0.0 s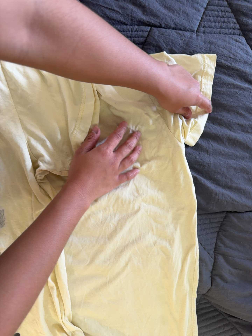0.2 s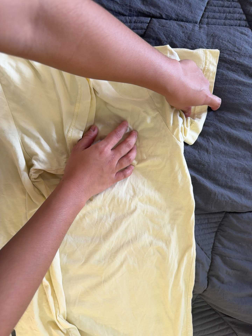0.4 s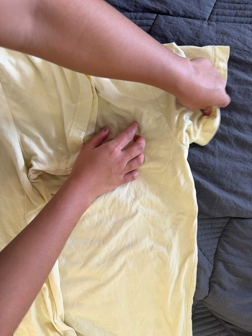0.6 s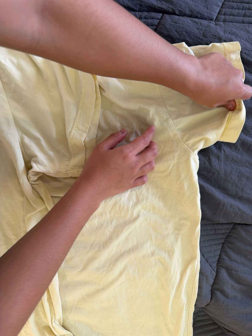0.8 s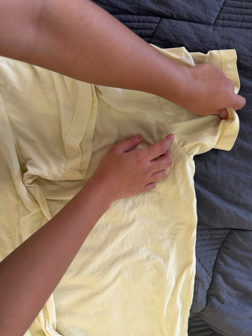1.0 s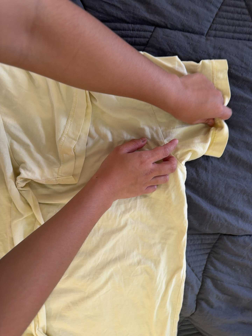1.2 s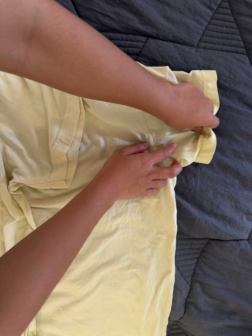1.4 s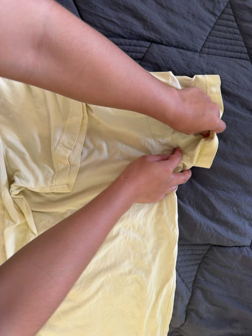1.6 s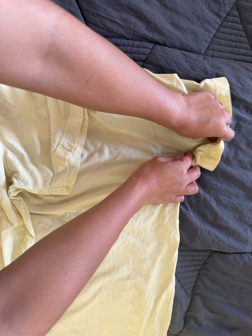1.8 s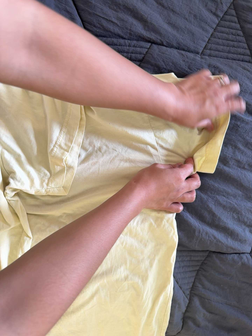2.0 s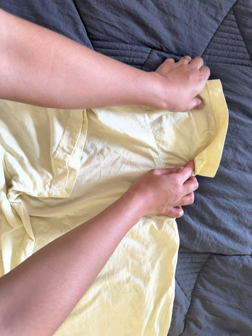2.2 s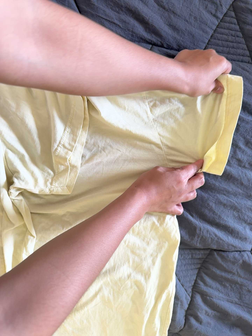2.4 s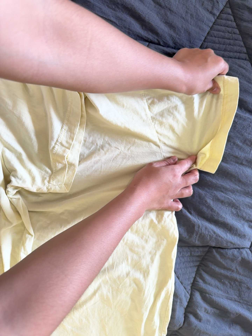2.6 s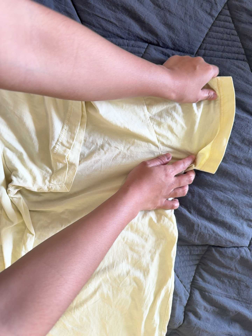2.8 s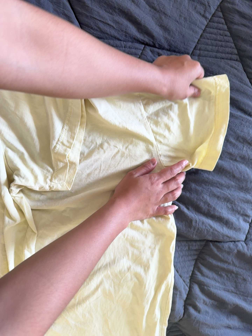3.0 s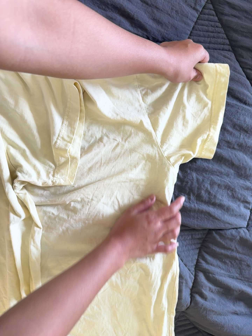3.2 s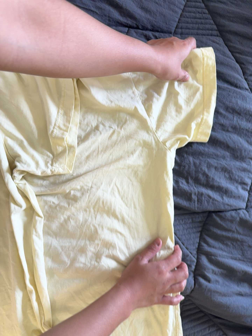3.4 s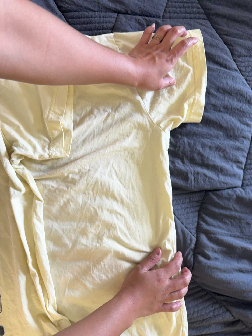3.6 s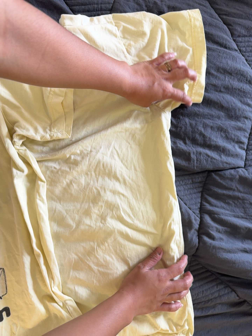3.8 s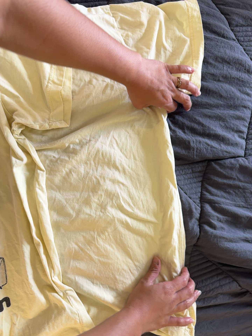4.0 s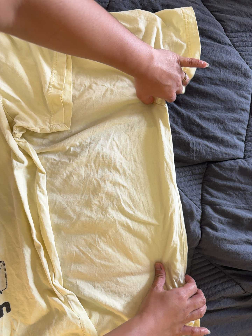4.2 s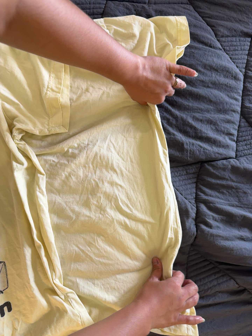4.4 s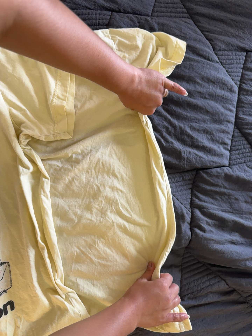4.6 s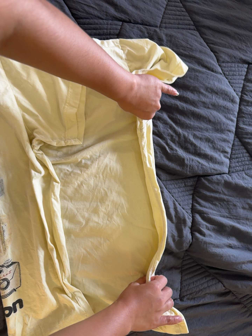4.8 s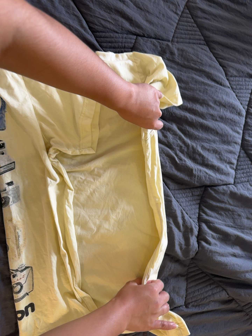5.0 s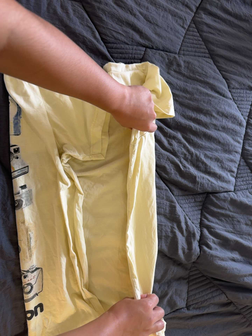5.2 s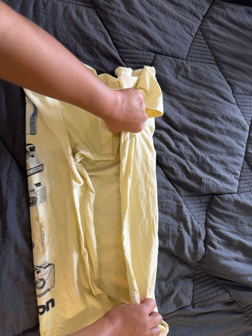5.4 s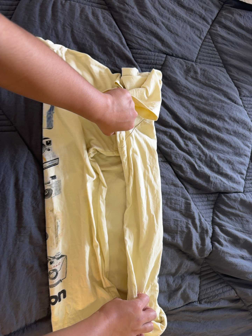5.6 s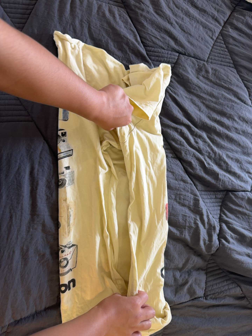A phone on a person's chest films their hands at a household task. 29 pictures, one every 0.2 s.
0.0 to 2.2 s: The camera shifts only a little, or ends up much as it began.
2.2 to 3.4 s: The camera travels toward the bottom of its view, about 10 cm, so close, fixed things drift upward. It rolls about its line of sight by about 10 degrees, and the scene rotates counterclockwise.
3.4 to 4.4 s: The camera travels toward the bottom of its view, about 7 cm.
4.4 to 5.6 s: The camera travels to its left and backward, about 18 cm, so close, fixed things drift to the right. It rolls about its line of sight by about 10 degrees, and the scene rotates clockwise.
The film runs forward here.
